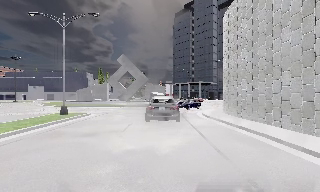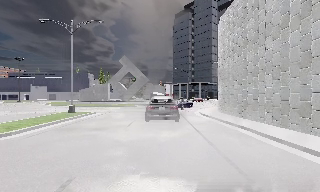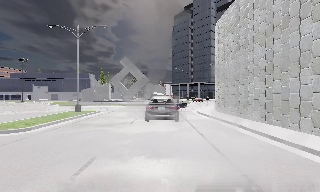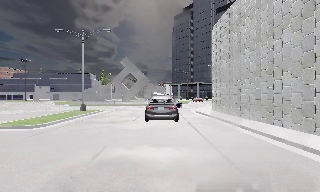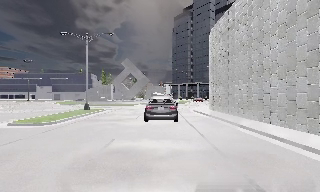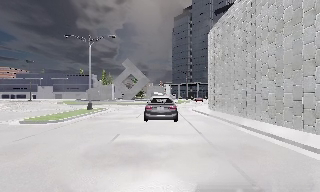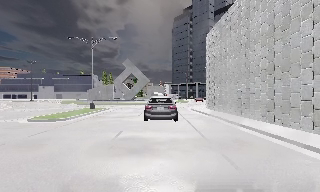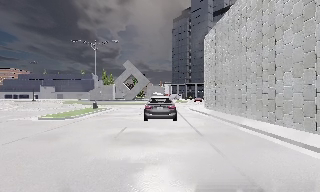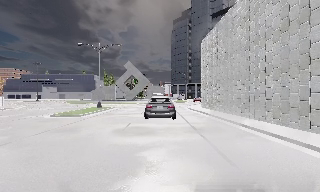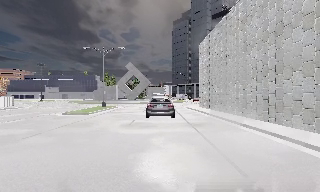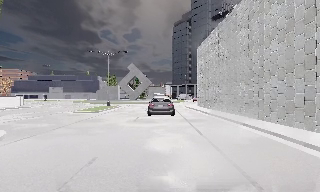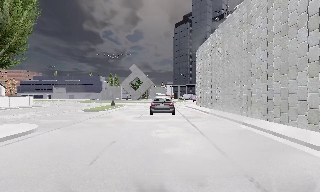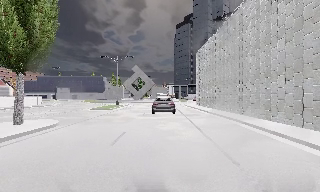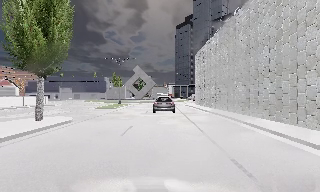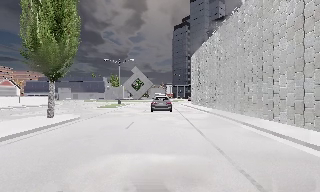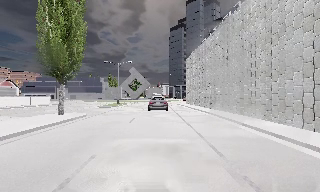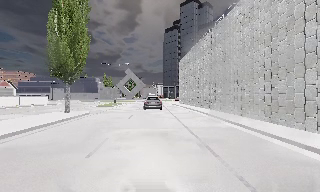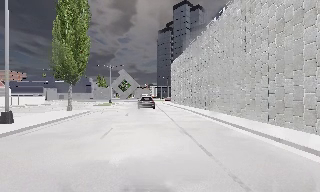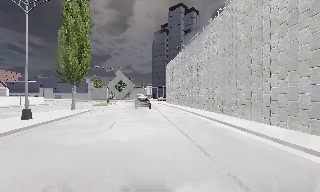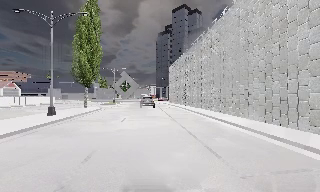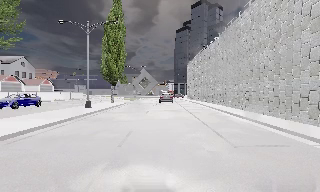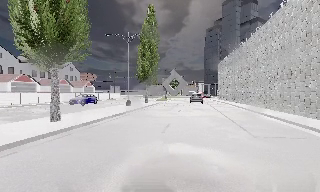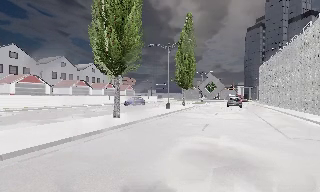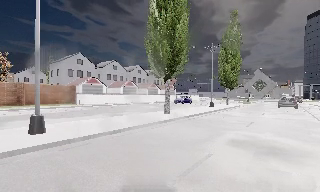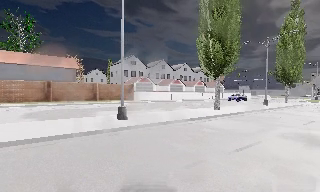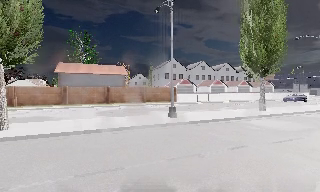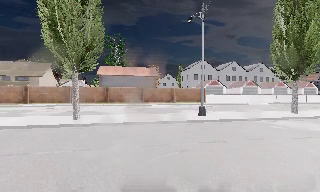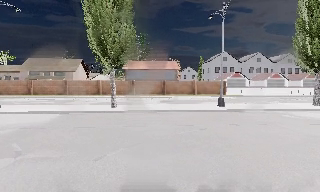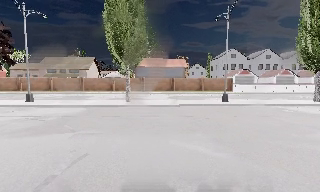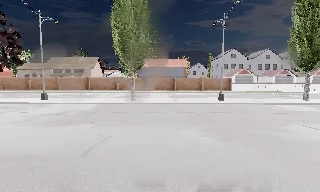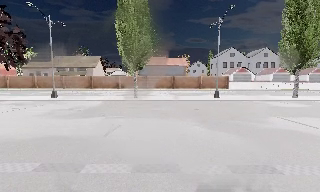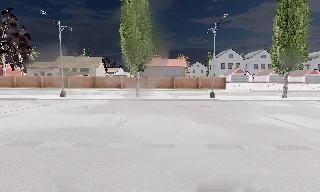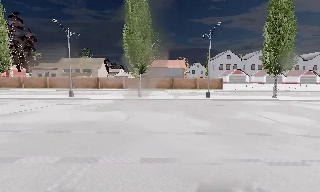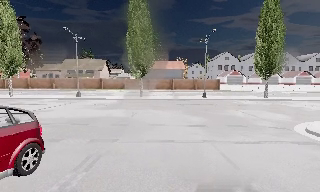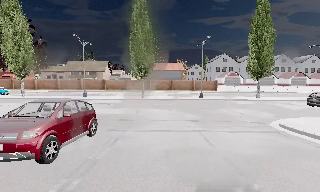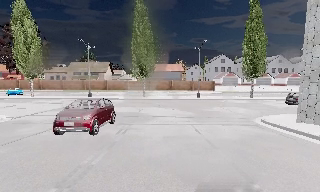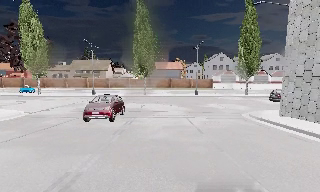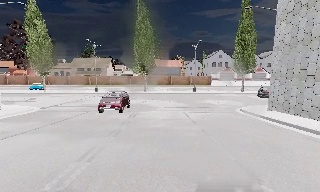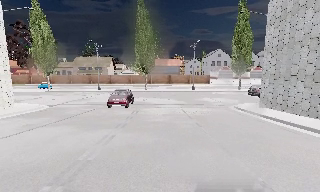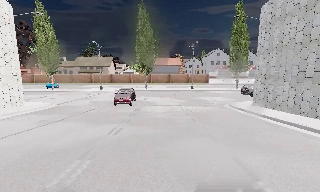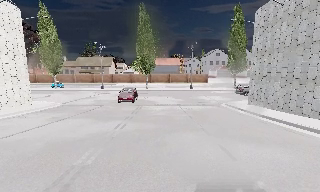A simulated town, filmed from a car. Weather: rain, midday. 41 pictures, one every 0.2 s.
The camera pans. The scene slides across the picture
to the right.
The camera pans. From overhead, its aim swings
counterclockwise.
0.0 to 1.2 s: The camera travels backward, about 5 m, so what stands in front gets smaller. It loses speed.
1.2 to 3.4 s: The camera travels backward, about 17 m, so what stands in front gets smaller.
3.4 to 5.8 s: The scene slides to the right, as the camera pans about 95 degrees to its left. It travels backward, about 20 m.
5.8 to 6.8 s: The camera travels backward, about 8 m, so what stands in front gets smaller.
6.8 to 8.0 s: The camera travels backward, about 7 m, so what stands in front gets smaller. It loses speed.
The film runs backward here.
